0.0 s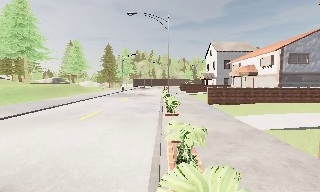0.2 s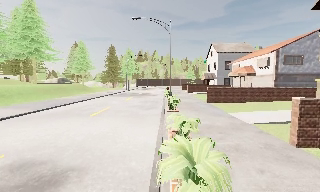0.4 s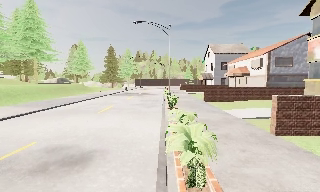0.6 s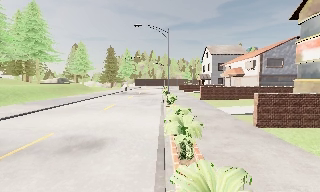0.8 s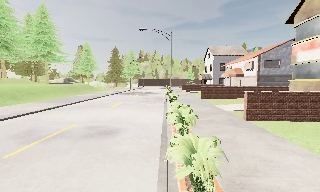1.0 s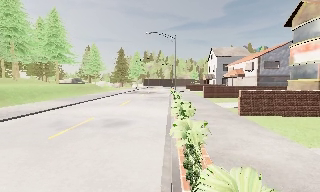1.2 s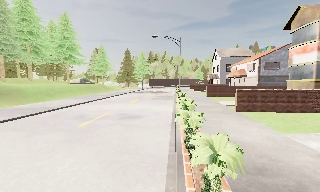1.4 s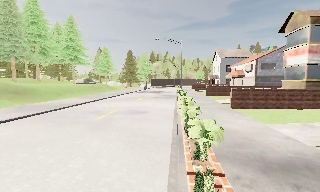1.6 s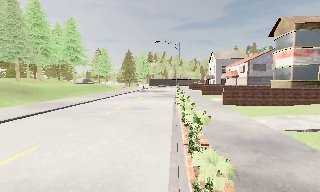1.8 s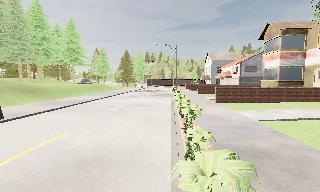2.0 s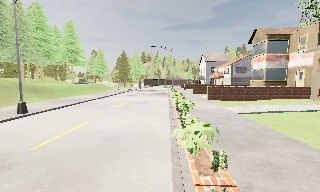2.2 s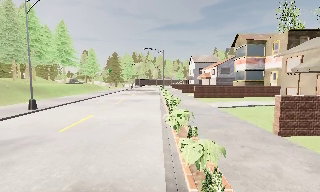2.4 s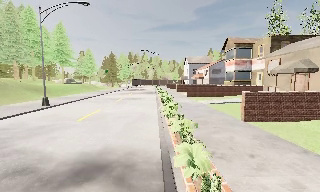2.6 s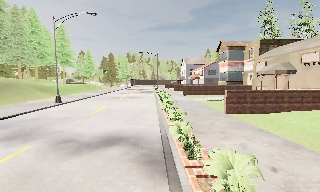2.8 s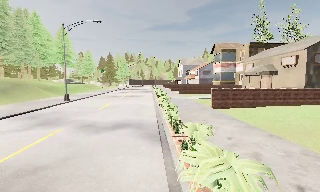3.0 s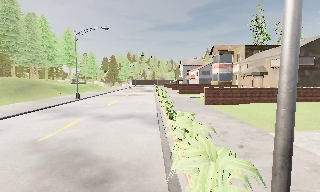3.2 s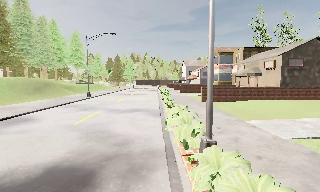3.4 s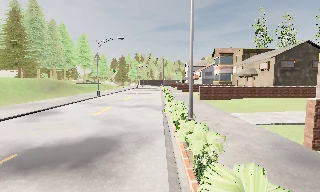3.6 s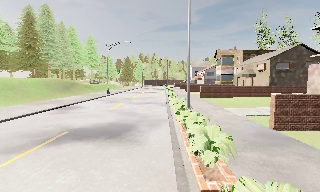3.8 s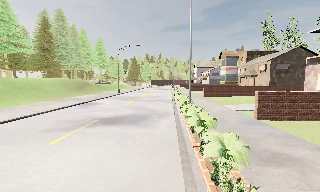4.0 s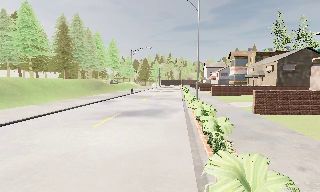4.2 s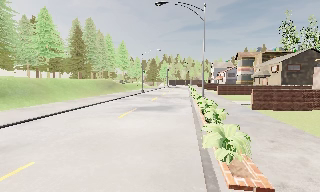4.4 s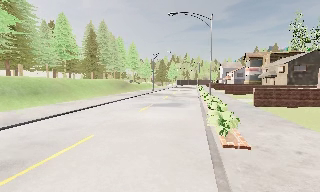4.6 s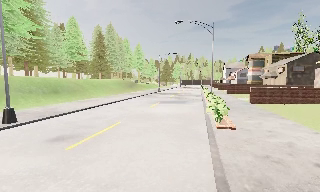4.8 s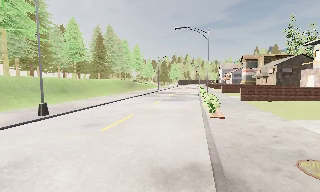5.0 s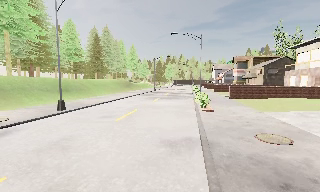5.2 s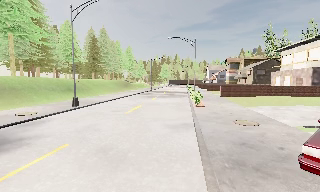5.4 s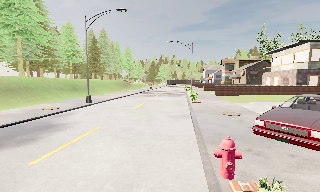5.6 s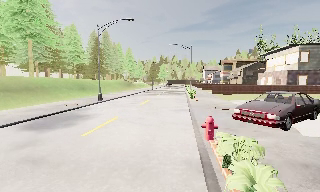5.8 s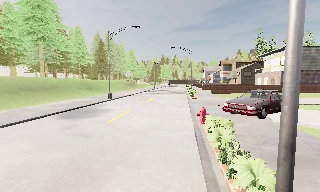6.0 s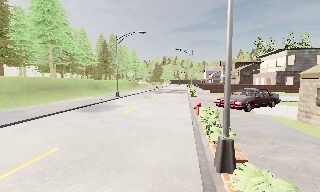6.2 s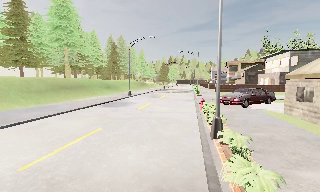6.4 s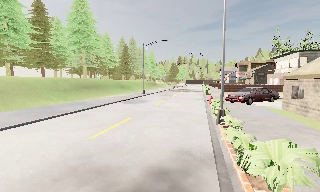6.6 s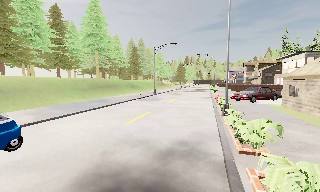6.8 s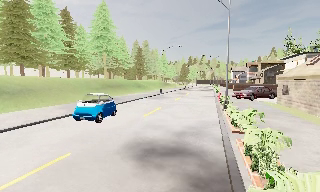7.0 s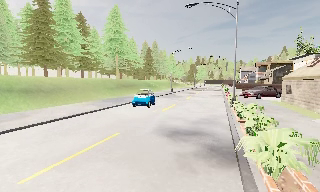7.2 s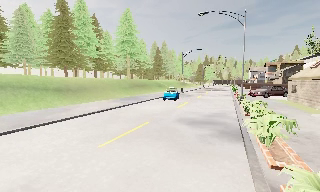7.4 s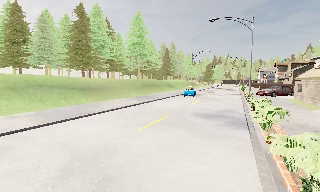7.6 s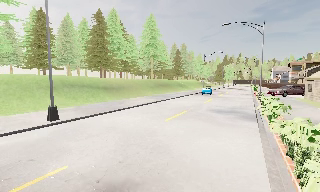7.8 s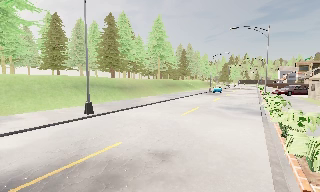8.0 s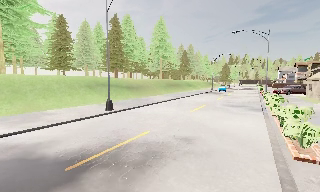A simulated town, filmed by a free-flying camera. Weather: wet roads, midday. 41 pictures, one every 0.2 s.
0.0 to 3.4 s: The camera travels backward, about 25 m, so what stands in front gets smaller. It gains speed.
3.4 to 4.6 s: The camera swings to its left by about 15 degrees, and the scene slides to the right. It travels backward, about 11 m, so what stands in front gets smaller.
4.6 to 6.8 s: The camera travels backward, about 20 m, so what stands in front gets smaller.
6.8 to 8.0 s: The camera pans to its left, which is counterclockwise from overhead, by about 15 degrees. It travels backward and to its left, about 10 m, so what stands in front gets smaller.
The film runs backward here.
